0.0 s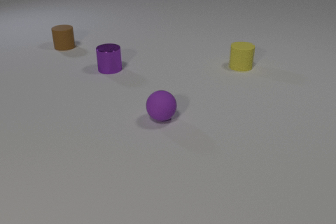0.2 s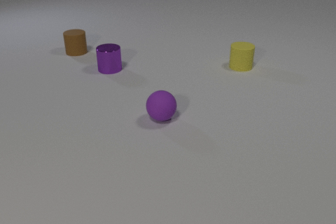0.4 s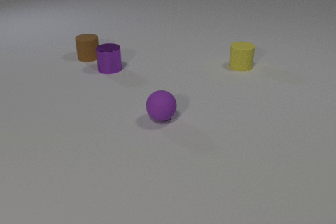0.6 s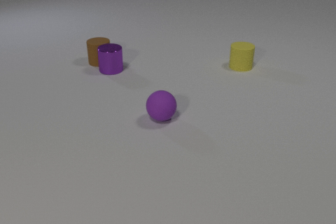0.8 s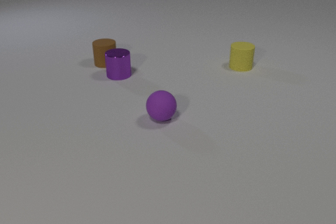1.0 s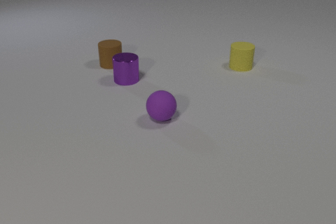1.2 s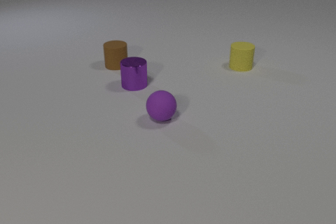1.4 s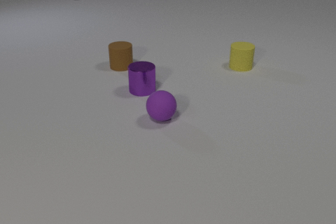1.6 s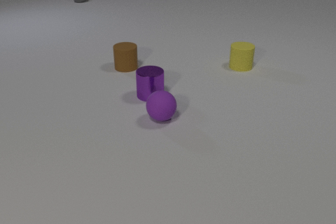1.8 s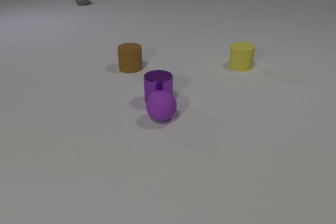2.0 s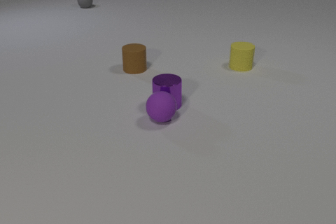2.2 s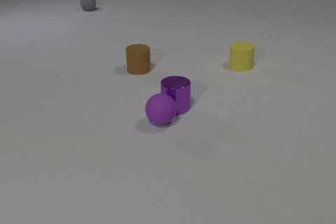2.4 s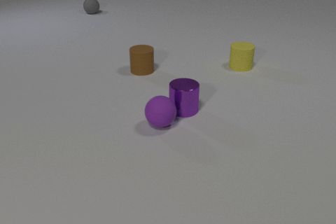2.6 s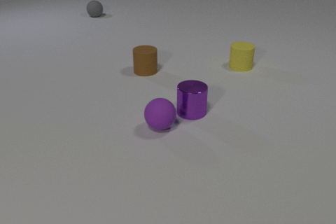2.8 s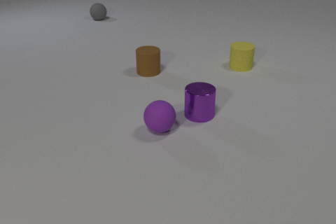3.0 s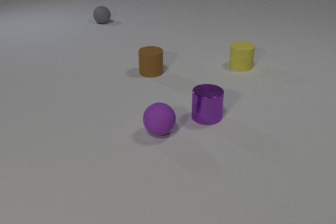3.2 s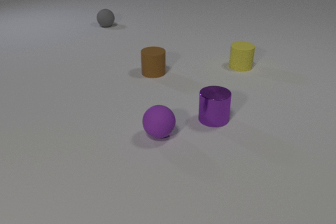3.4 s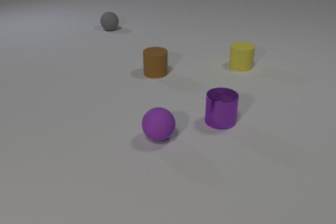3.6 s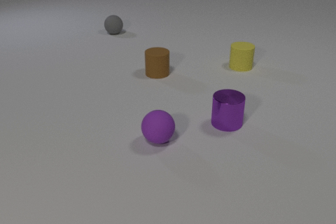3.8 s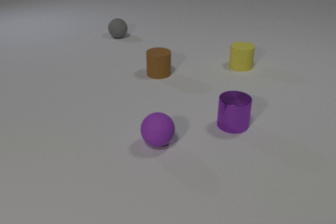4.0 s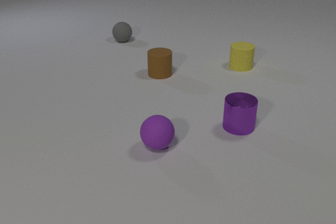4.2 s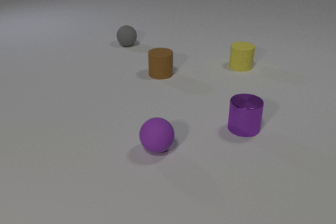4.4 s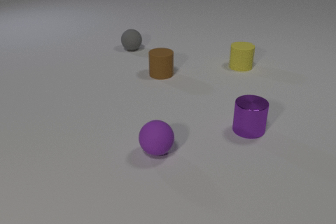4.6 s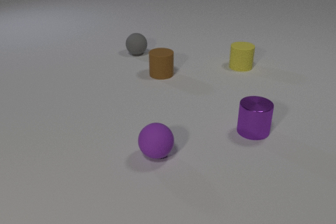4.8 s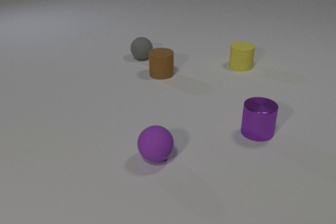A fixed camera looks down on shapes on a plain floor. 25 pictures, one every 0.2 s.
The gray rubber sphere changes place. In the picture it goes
toward the camera.
0.0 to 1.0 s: The brown rubber cylinder slides toward the camera and to the right. The purple metal cylinder slides toward the camera and to the right. The brown rubber cylinder and the purple metal cylinder collide.
1.0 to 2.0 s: The brown rubber cylinder slides to the right and toward the camera. The purple metal cylinder slides toward the camera and to the right. The gray rubber sphere comes in at the top edge, rolls toward the camera. The purple metal cylinder and the purple rubber sphere collide.
2.0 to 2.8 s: The brown rubber cylinder slides to the right and toward the camera. The purple metal cylinder slides to the right and toward the camera. The gray rubber sphere rolls toward the camera. The purple rubber sphere rolls toward the camera.
2.8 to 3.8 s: The brown rubber cylinder slides to the right and toward the camera. The purple metal cylinder slides to the right and toward the camera. The gray rubber sphere rolls toward the camera. The purple rubber sphere rolls toward the camera.
3.8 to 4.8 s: The purple metal cylinder slides to the right. The gray rubber sphere rolls toward the camera. The purple rubber sphere rolls toward the camera.
How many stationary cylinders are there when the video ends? 2.
How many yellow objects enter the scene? 0.
How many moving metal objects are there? 1.
